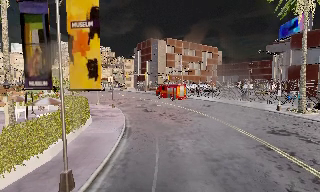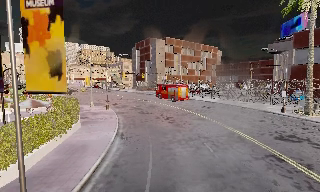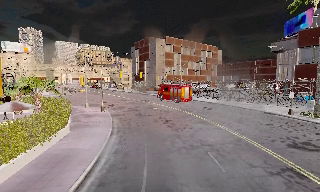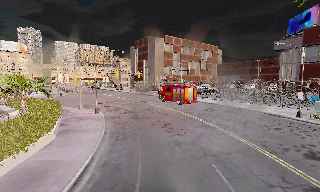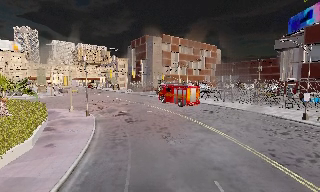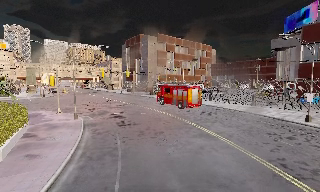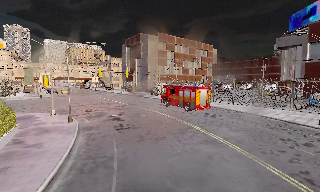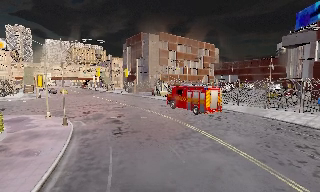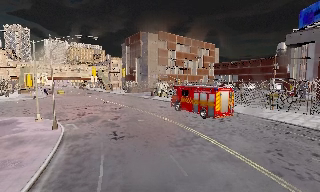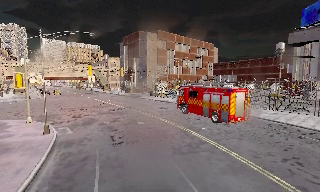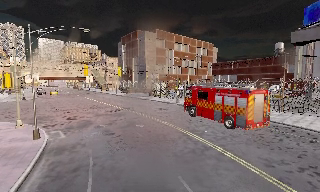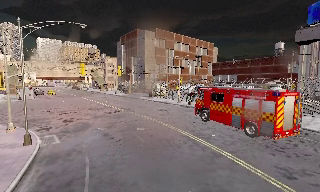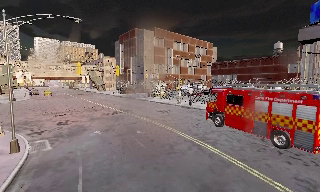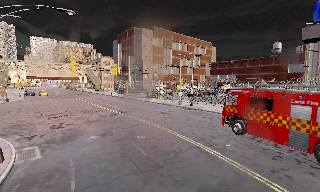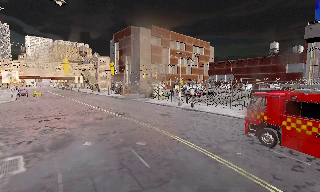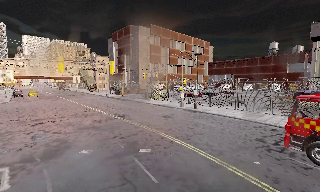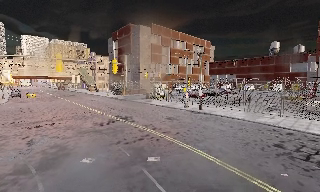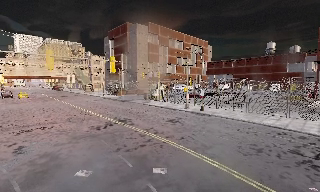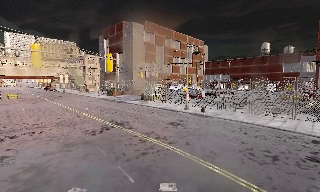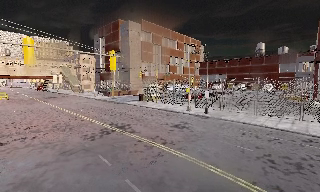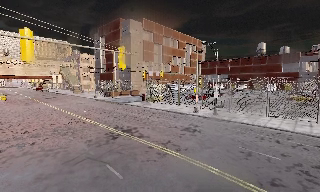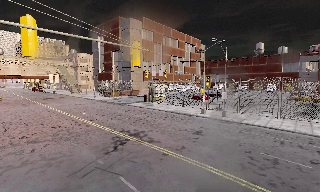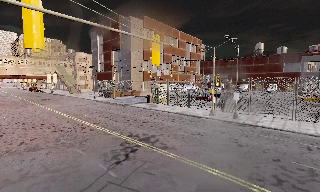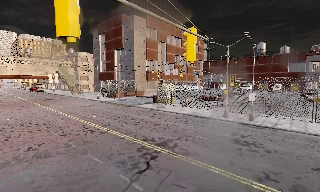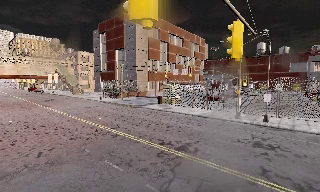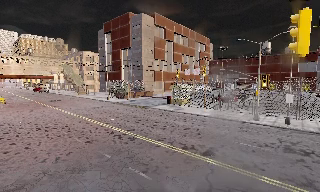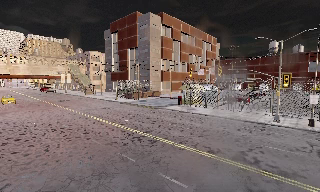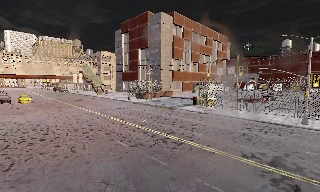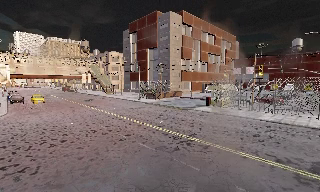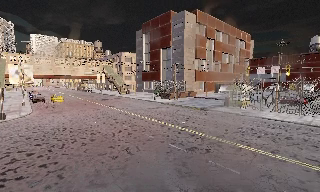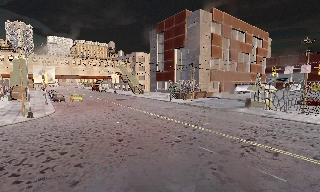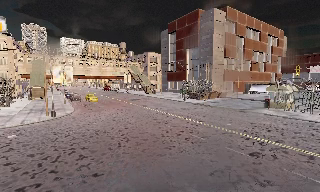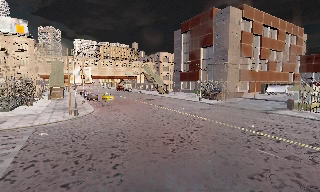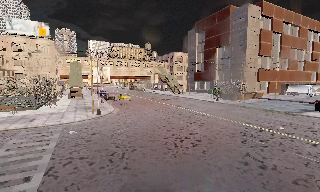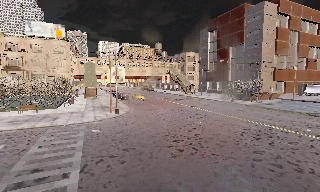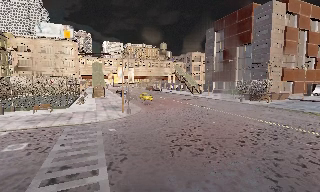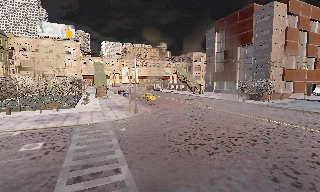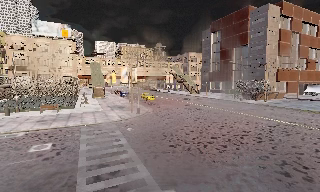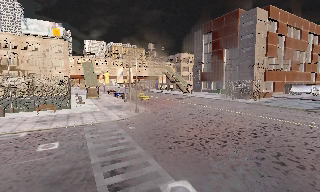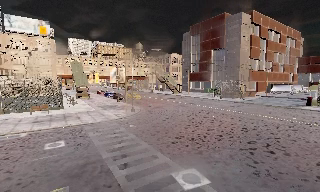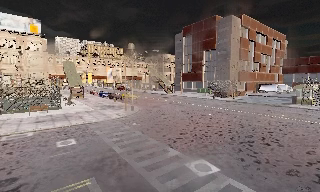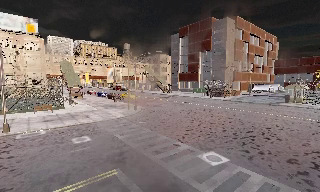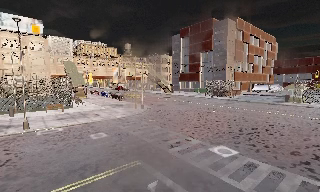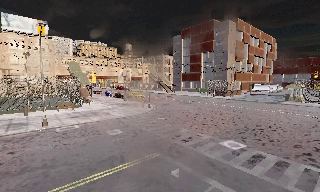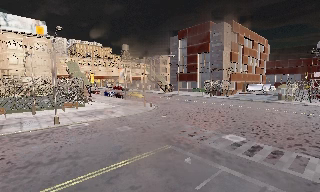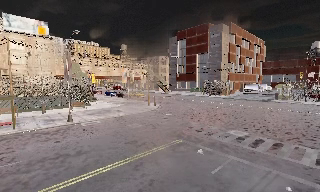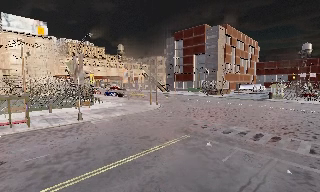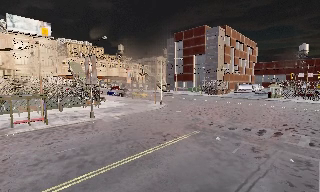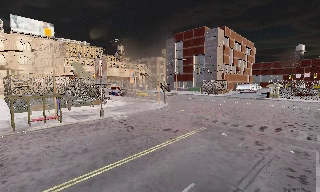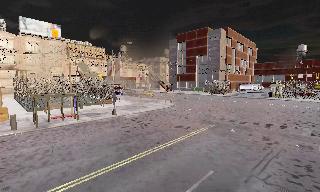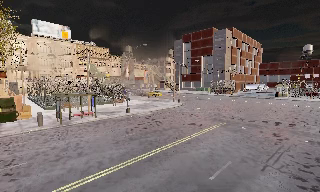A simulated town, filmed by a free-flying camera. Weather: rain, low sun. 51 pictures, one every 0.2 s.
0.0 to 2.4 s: The camera travels forward, about 14 m, so what stands in front looms larger.
2.4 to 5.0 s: The camera travels forward and to its left, about 16 m, so what stands in front looms larger.
5.0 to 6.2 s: The camera swings to its left by about 15 degrees, and the scene slides to the right. It travels to its left, about 8 m, so close, fixed things drift to the right.
6.2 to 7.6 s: The camera travels to its left, about 7 m, so close, fixed things drift to the right.
7.6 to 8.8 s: The camera pans to its right, which is clockwise from overhead, by about 15 degrees. It travels to its left and backward, about 8 m, so close, fixed things drift to the right.
8.8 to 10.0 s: The camera travels to its left and backward, about 8 m, so close, fixed things drift to the right.
The film runs backward here.
